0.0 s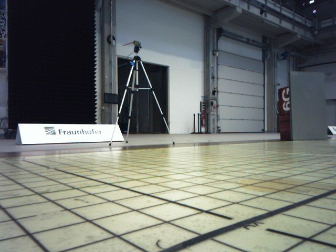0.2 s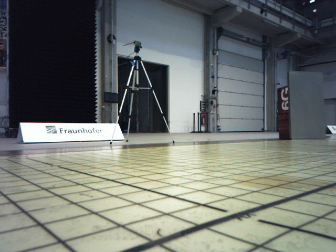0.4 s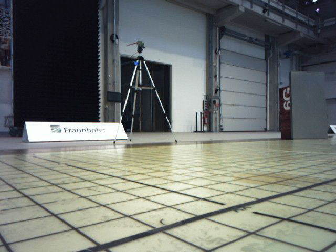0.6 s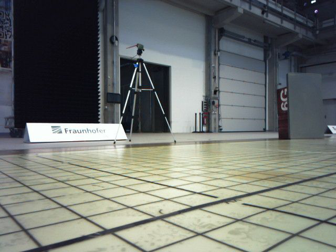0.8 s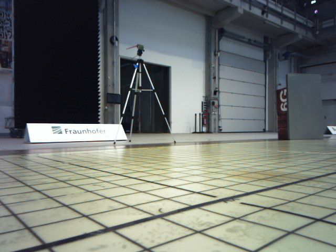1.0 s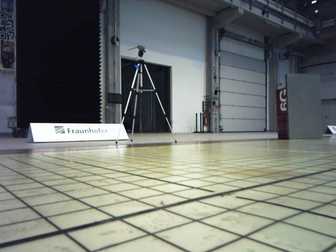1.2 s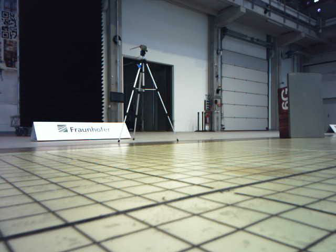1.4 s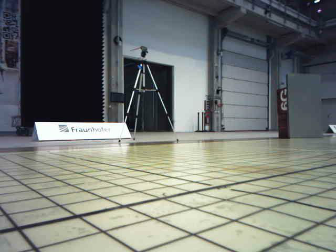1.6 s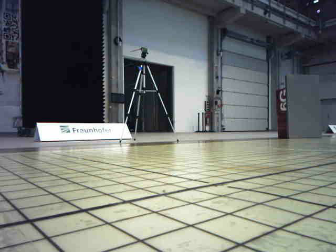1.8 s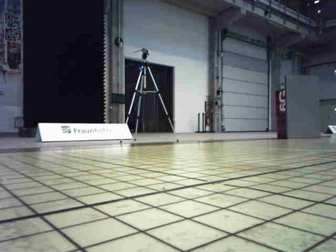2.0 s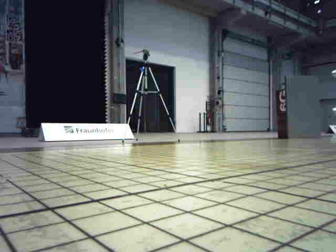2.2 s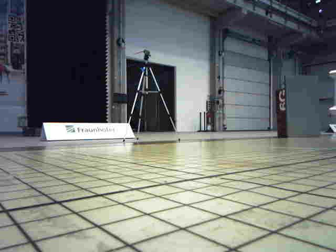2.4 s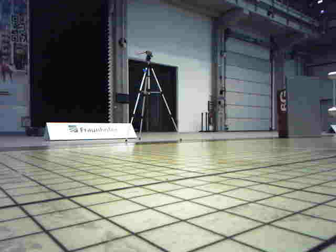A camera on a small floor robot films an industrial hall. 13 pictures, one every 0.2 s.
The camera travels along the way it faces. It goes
backward.
0.0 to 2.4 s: The camera travels backward, about 0.5 m, so what stands in front gets smaller.
The film runs backward here.
